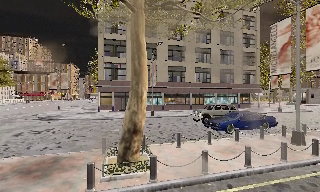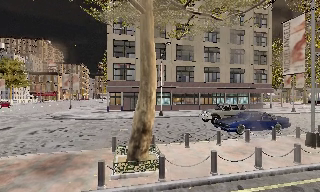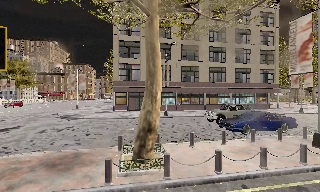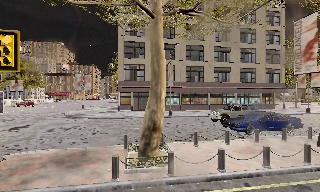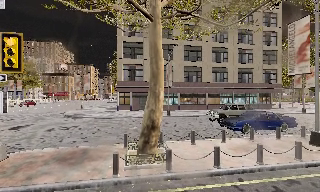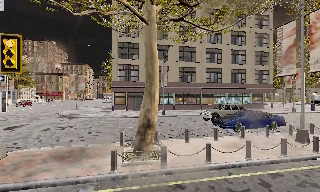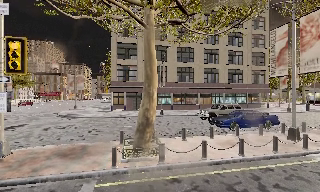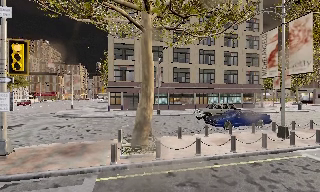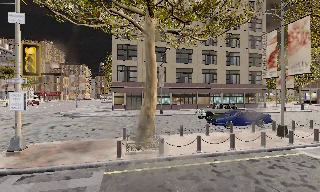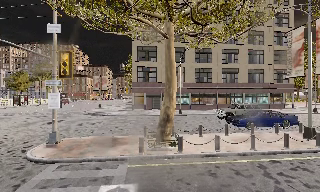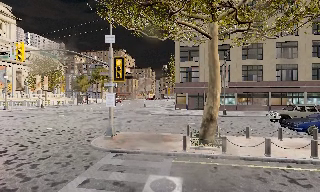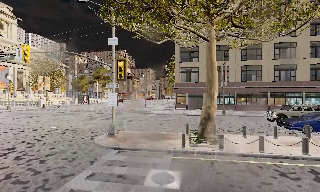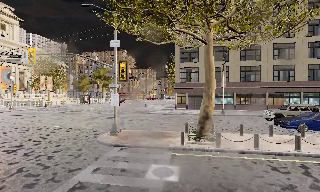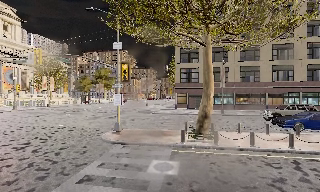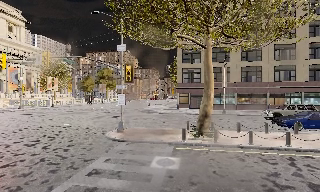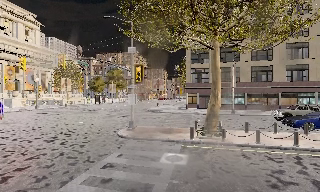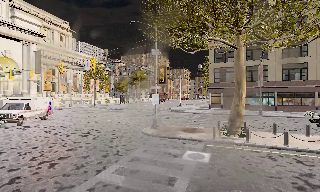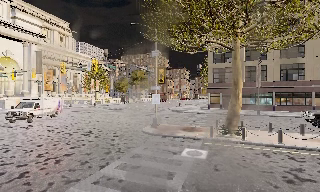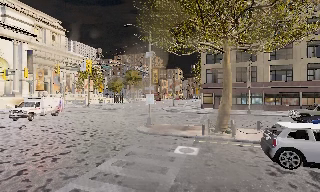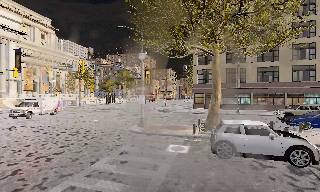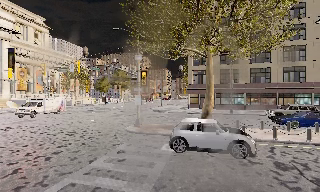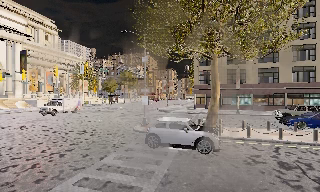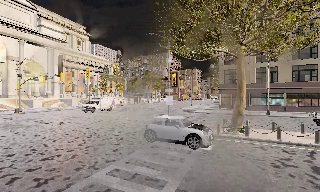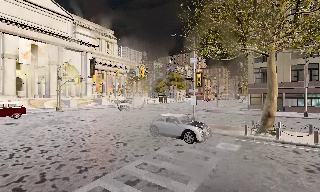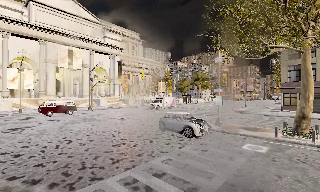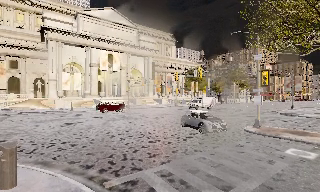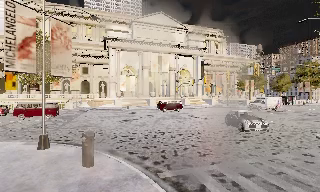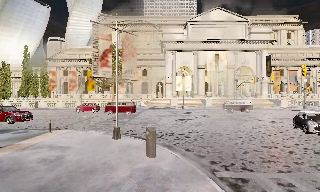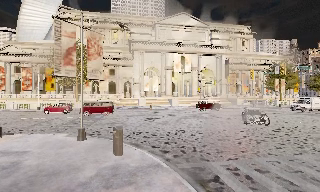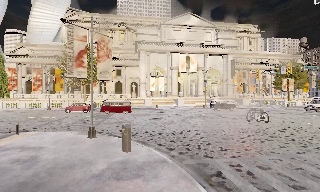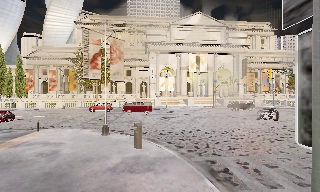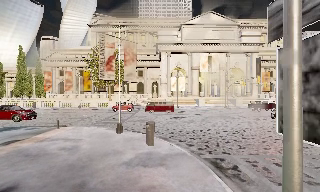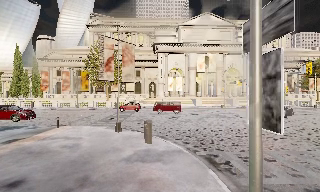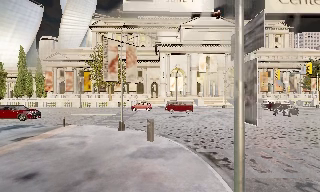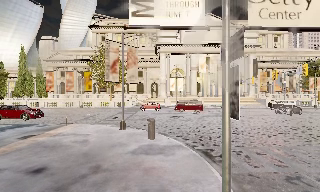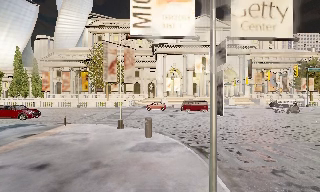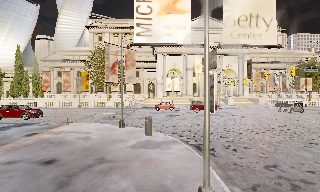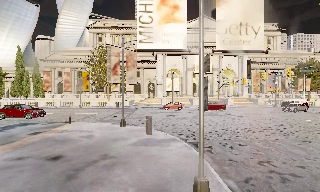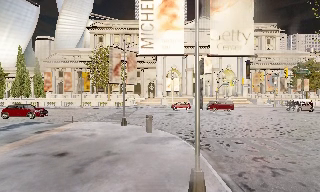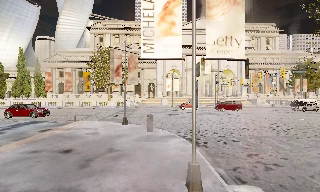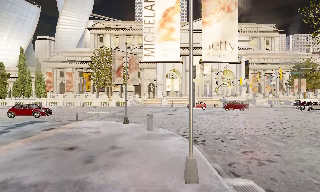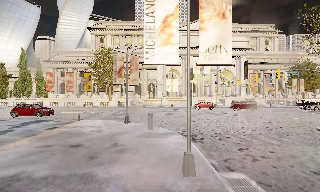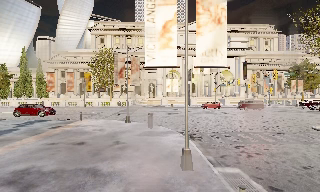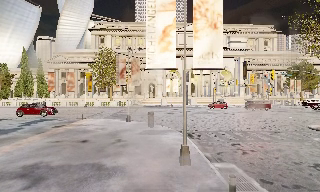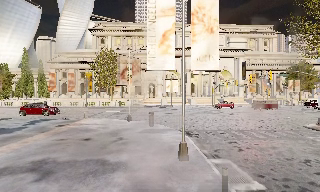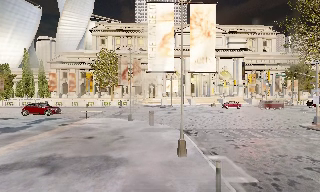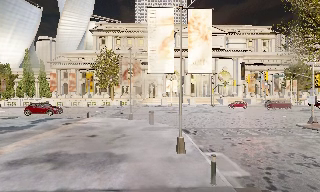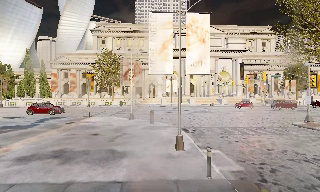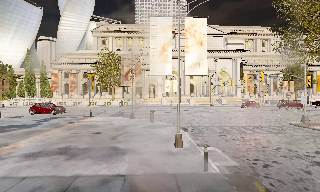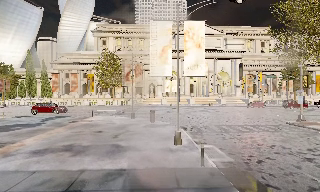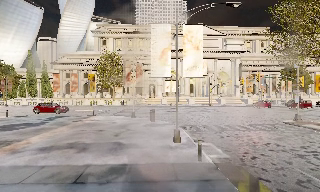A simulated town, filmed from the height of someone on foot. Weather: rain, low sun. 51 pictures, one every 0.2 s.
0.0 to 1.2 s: The camera travels backward, about 1 m, so what stands in front gets smaller. It gains speed.
1.2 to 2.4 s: The scene slides to the right, as the camera pans about 20 degrees to its left. It travels backward, about 2.5 m, so what stands in front gets smaller.
2.4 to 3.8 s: The camera travels backward, about 2.5 m, so what stands in front gets smaller.
3.8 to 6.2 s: The scene slides to the right, as the camera pans about 75 degrees to its left. It travels backward, about 4.5 m.
6.2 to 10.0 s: The camera travels backward, about 8 m, so what stands in front gets smaller.
The film runs backward here.
